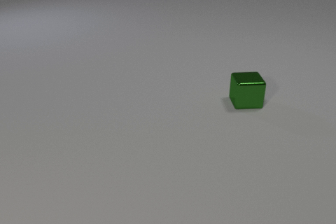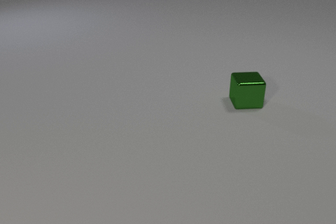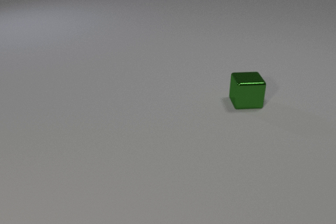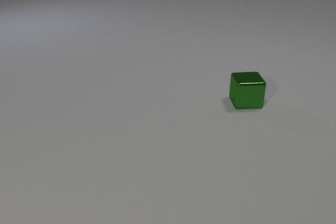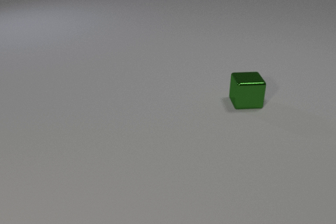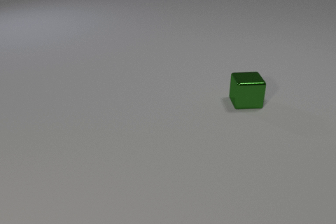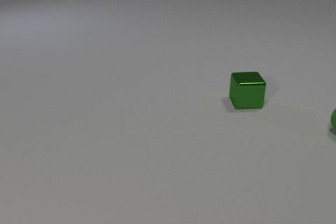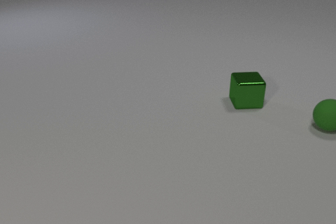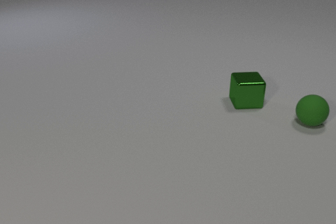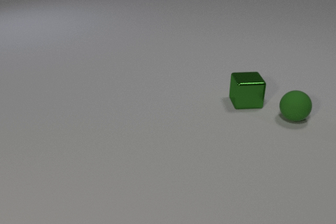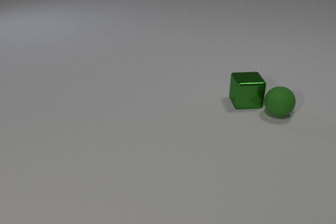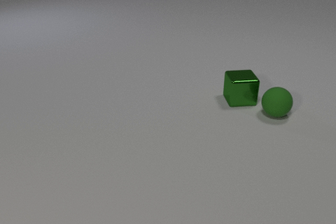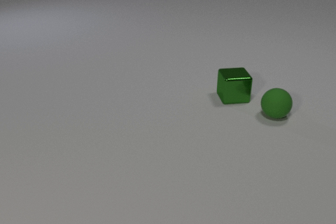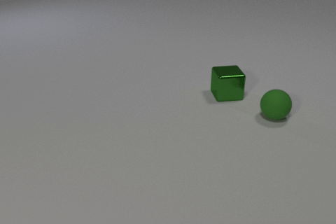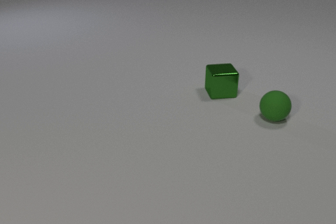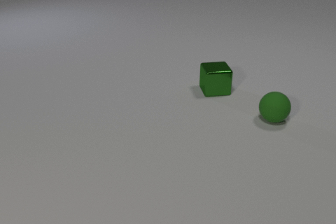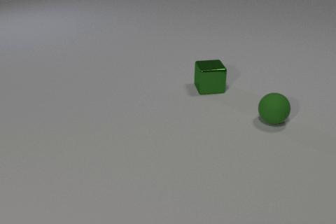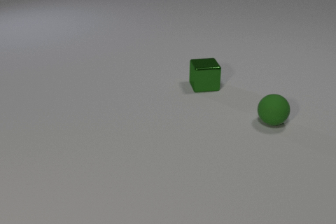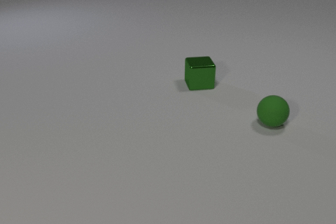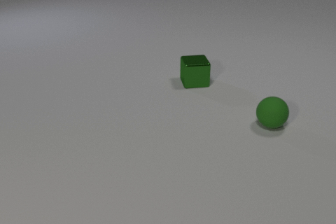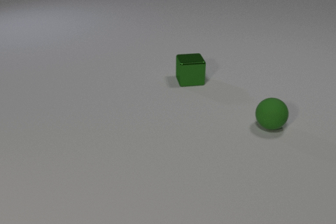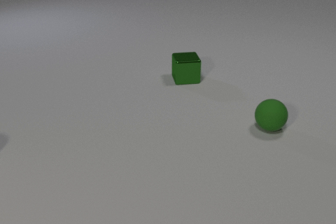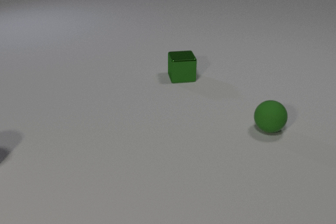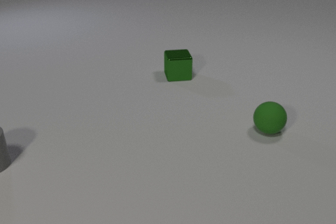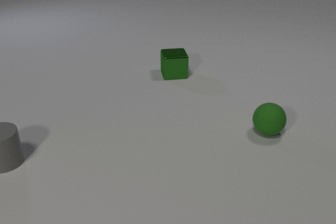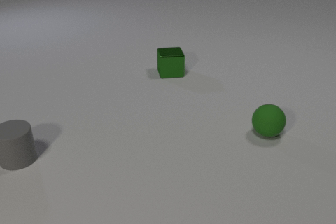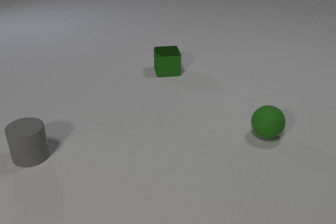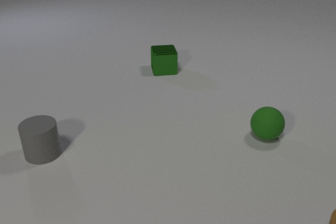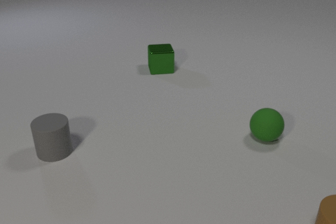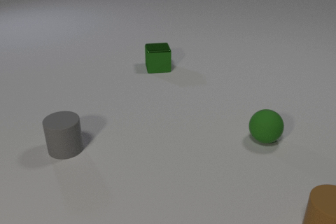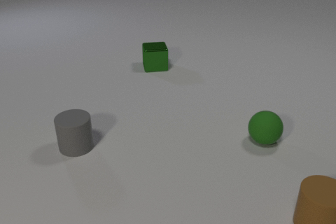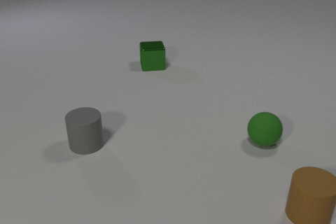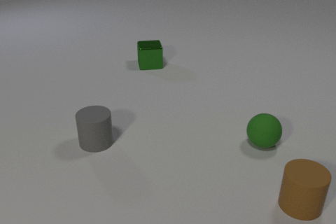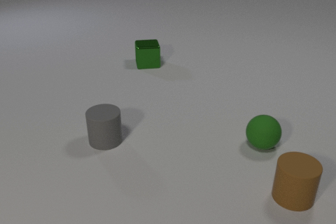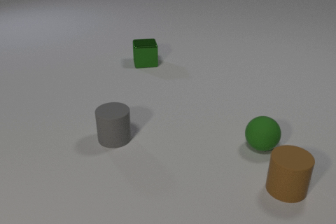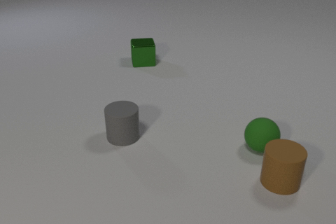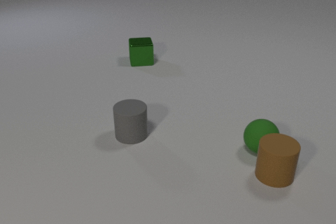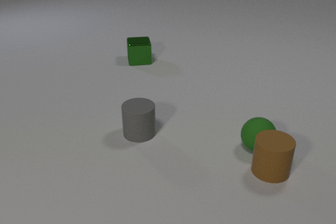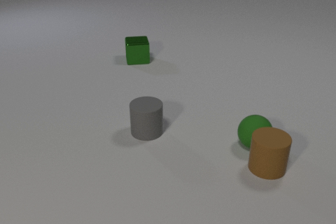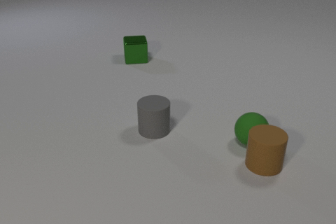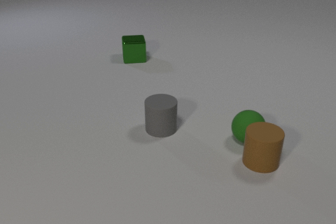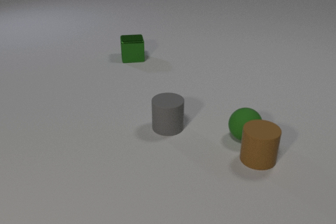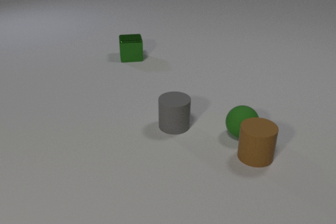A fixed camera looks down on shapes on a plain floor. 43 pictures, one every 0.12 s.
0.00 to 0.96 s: The green rubber sphere comes in at the right edge, rolls to the left.
0.96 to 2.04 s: The green rubber sphere rolls to the left. The green metal cube slides to the left and away from the camera. The green rubber sphere and the green metal cube collide.
2.04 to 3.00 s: The green rubber sphere rolls toward the camera. The green metal cube slides to the left and away from the camera. The gray rubber cylinder comes in at the left edge, slides to the right.
3.00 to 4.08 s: The green rubber sphere rolls toward the camera. The green metal cube slides to the left and away from the camera. The brown rubber cylinder comes in at the bottom edge, slides away from the camera and to the left. The gray rubber cylinder slides to the right.
4.08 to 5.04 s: The green rubber sphere rolls to the left and away from the camera. The green metal cube slides away from the camera and to the left. The brown rubber cylinder slides away from the camera and to the left. The gray rubber cylinder slides to the right. The green rubber sphere and the brown rubber cylinder collide.
How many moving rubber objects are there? 3.
What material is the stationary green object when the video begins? metal.
Are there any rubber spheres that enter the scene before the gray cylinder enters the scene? yes.
